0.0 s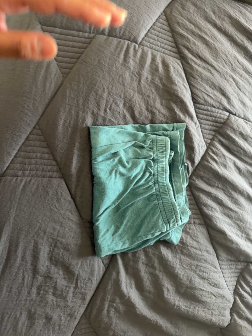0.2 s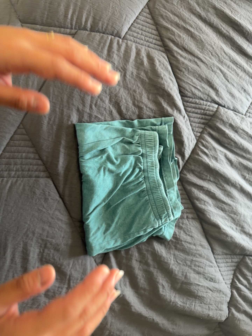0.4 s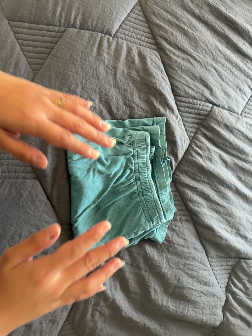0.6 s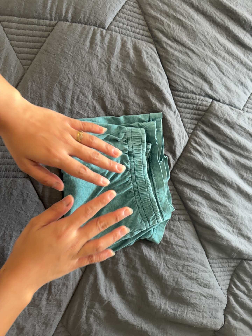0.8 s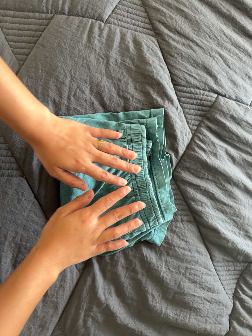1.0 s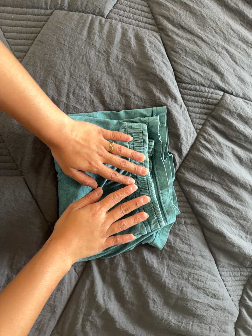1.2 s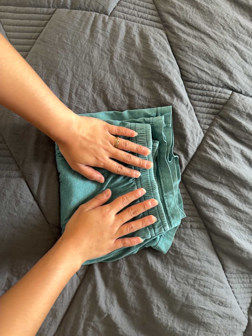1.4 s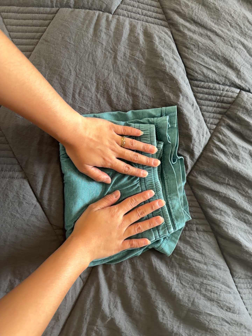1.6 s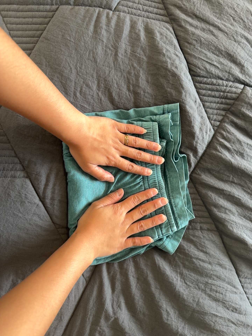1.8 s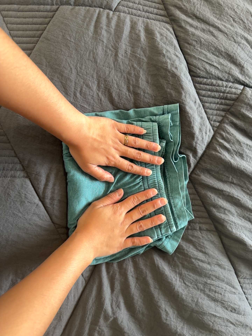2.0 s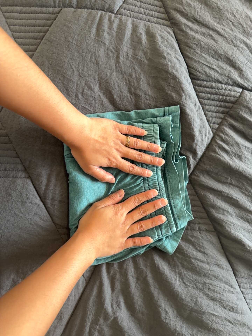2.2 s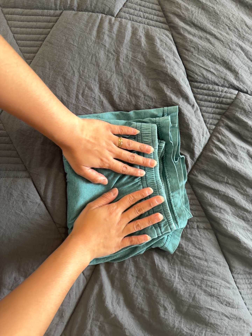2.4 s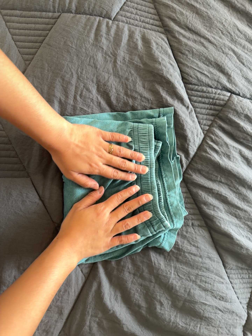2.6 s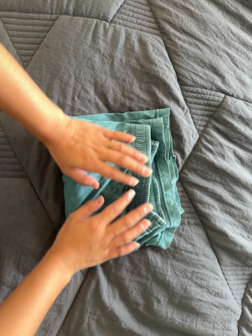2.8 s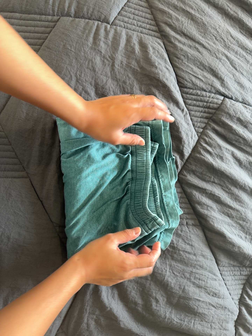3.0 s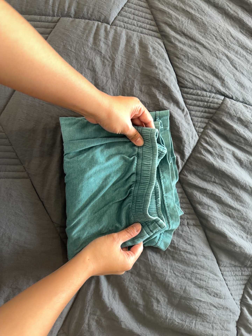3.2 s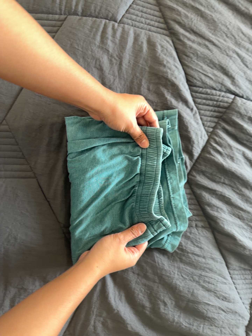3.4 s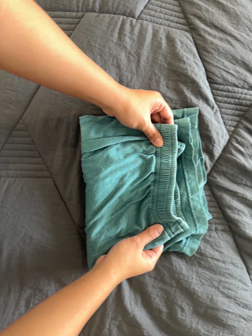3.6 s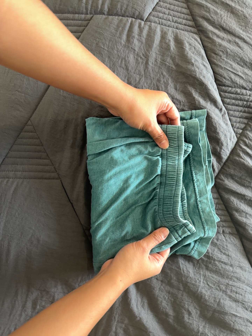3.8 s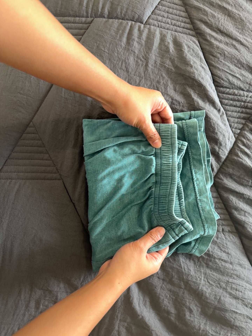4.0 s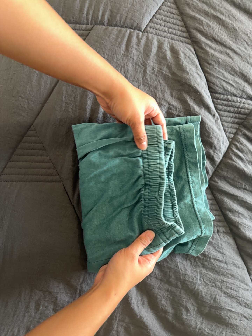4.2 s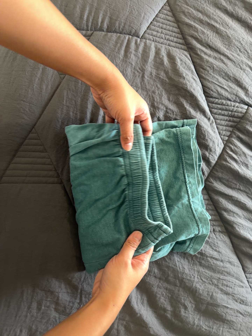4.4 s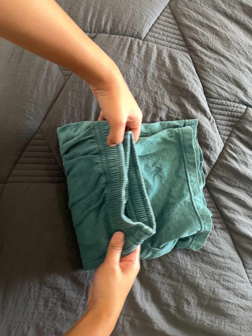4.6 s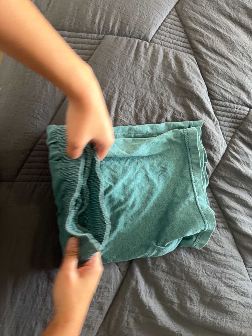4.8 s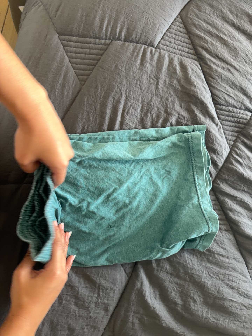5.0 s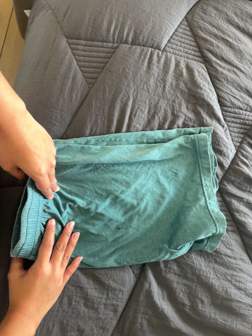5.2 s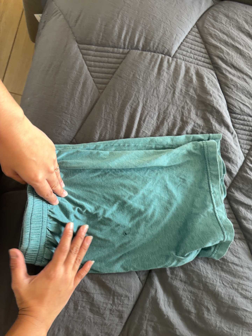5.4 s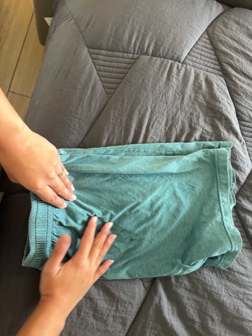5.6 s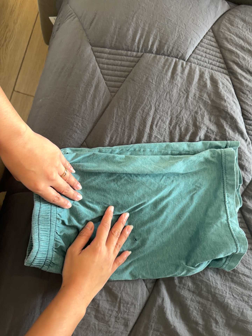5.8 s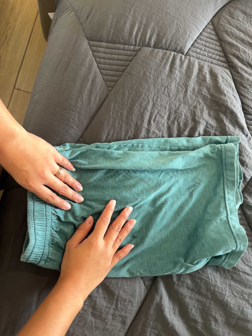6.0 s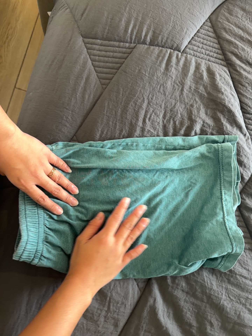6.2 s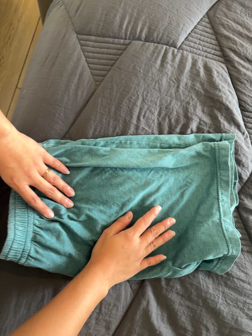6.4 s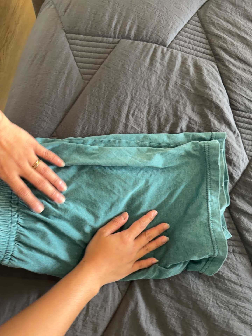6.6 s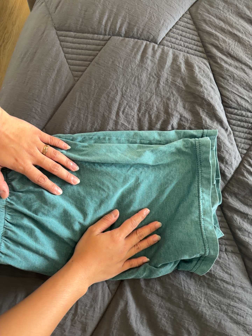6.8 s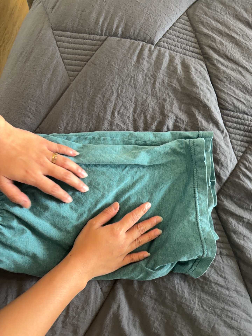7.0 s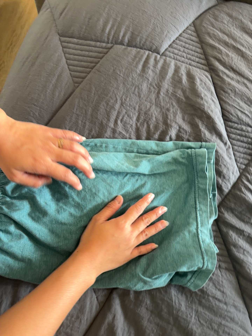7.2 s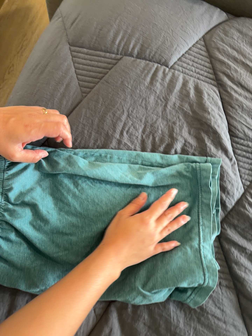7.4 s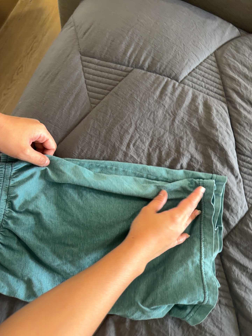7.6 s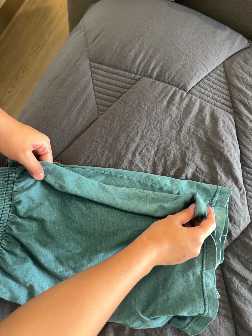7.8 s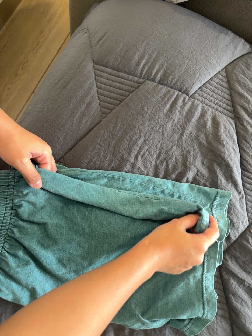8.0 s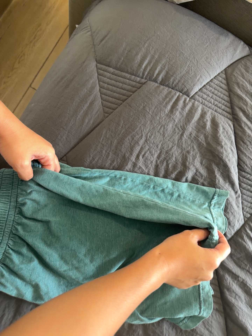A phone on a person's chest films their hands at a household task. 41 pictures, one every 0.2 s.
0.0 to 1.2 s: The camera travels to its right and forward, about 14 cm.
1.2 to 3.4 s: The camera shifts only a little, or ends up much as it began.
3.4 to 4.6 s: The camera travels to its left, about 8 cm.
4.6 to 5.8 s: The camera shifts only a little, or ends up much as it began.
5.8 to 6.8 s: The camera travels to its right, about 10 cm, so close, fixed things drift to the left.
6.8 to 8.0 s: The camera travels toward the top of its view, about 8 cm, so close, fixed things drift downward. It rolls about its line of sight by about 10 degrees, and the scene rotates clockwise.
The film runs backward here.
